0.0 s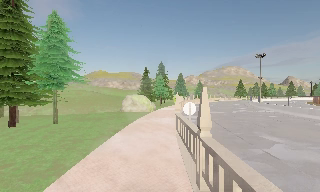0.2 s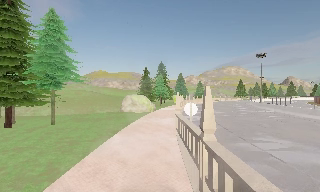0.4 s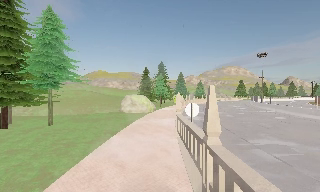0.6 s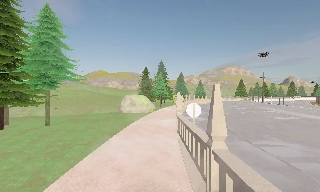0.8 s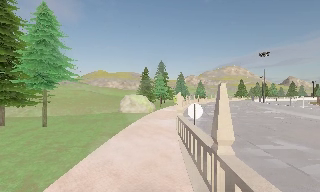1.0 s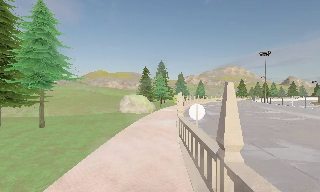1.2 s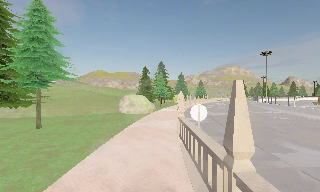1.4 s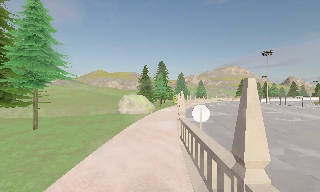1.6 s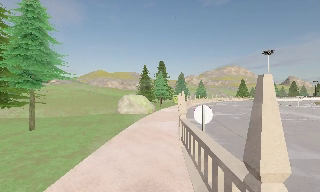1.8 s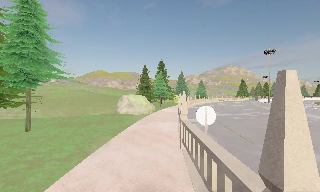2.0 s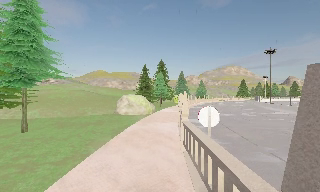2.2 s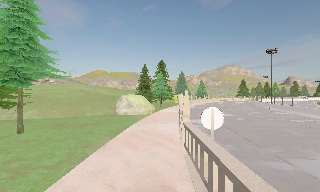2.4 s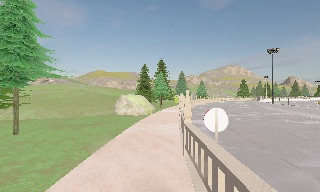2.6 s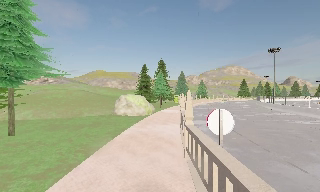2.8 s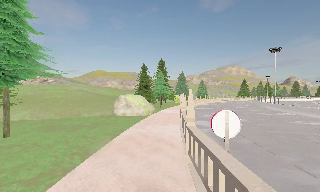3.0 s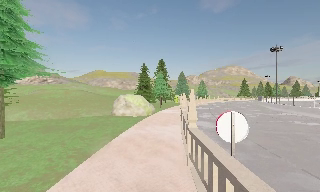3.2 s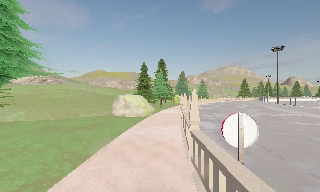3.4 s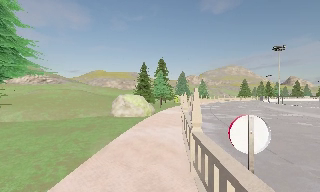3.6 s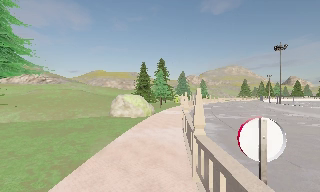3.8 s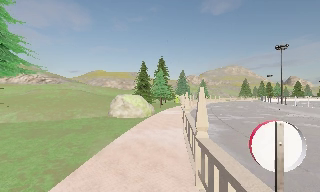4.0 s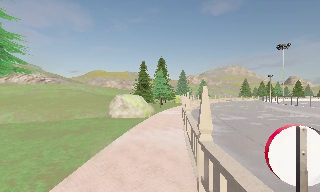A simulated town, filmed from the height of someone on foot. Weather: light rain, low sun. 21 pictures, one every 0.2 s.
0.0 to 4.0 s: The camera travels forward, about 7 m, so what stands in front looms larger.
The film runs forward here.
